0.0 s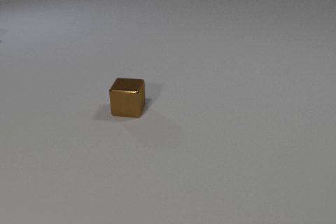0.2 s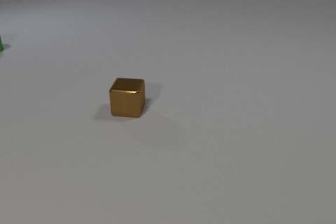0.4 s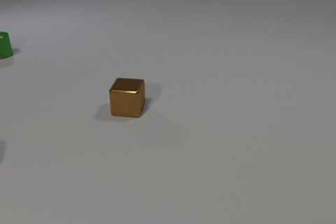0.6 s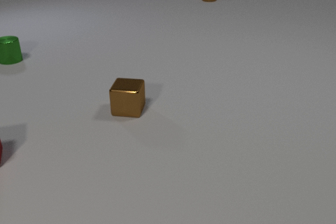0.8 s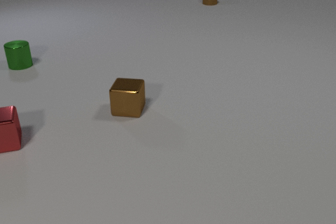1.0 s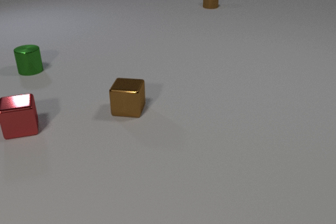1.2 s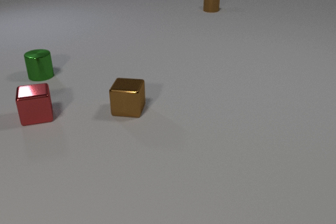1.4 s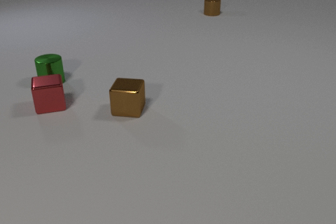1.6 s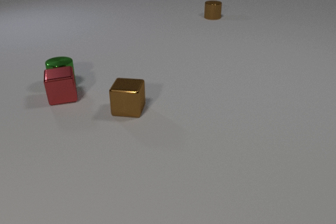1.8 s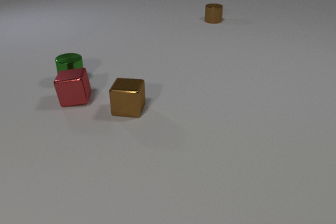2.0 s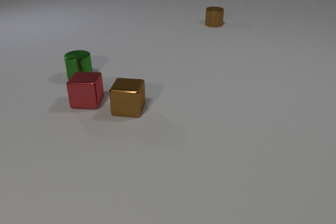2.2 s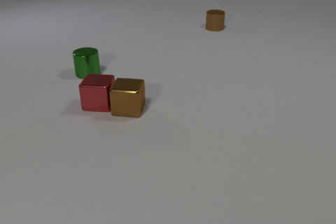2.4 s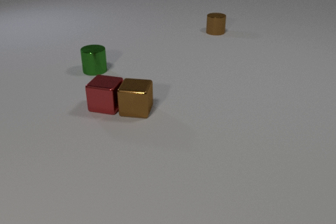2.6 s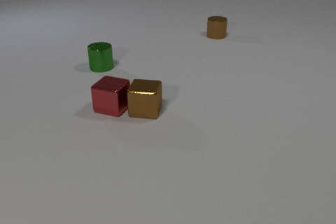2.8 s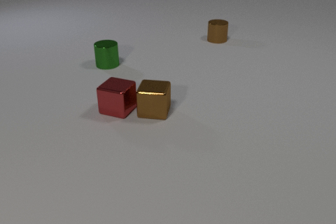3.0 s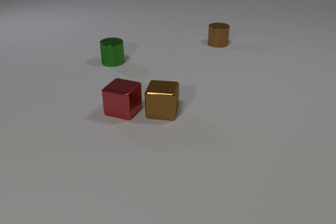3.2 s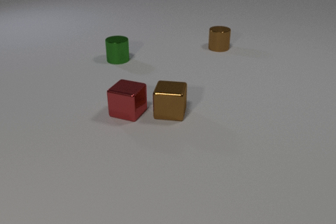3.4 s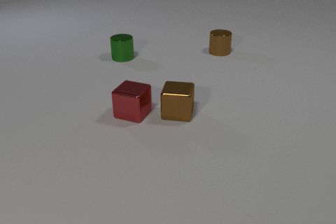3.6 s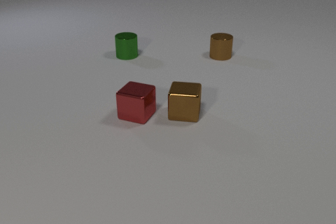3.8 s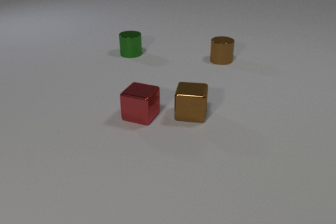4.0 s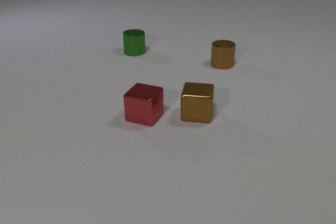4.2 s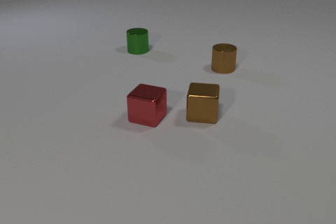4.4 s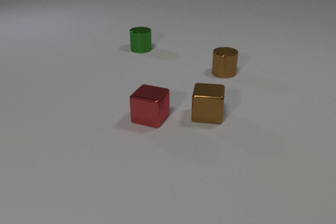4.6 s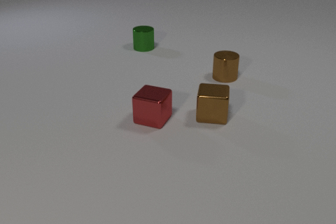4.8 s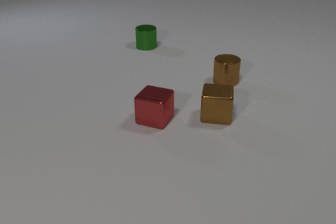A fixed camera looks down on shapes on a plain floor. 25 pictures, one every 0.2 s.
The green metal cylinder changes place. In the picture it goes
to the right.
The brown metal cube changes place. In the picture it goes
to the right.
0.0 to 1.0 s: The red metal cube comes in at the left edge, slides away from the camera and to the right. The green metal cylinder comes in at the left edge, slides toward the camera and to the right. The brown metal cylinder comes in at the top edge, slides toward the camera.
1.0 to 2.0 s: The red metal cube slides to the right and away from the camera, spins clockwise seen from above by about 15 degrees, its near face sliding to the left. The green metal cylinder slides to the right and toward the camera. The brown metal cylinder slides toward the camera. The red metal cube and the green metal cylinder collide.
2.0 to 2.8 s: The red metal cube slides to the right and toward the camera. The green metal cylinder slides to the right and away from the camera. The brown metal cube slides to the right. The brown metal cylinder slides toward the camera. The red metal cube and the brown metal cube collide.
2.8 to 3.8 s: The red metal cube slides to the right and toward the camera. The green metal cylinder slides away from the camera and to the right. The brown metal cube slides to the right. The brown metal cylinder slides toward the camera.
3.8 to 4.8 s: The red metal cube slides to the right and toward the camera. The green metal cylinder slides away from the camera and to the right. The brown metal cube slides to the right. The brown metal cylinder slides toward the camera.
What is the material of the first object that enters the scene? metal.
What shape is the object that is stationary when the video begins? cube.
What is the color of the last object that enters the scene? red.
